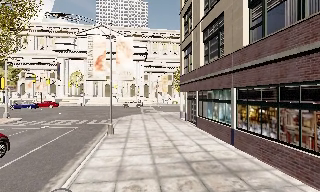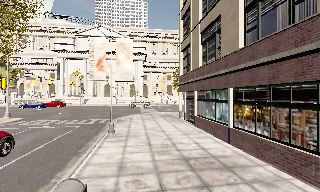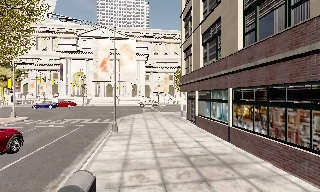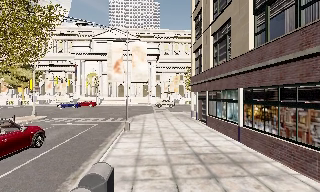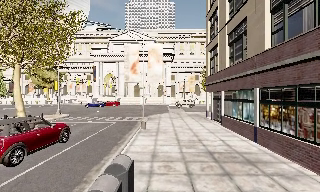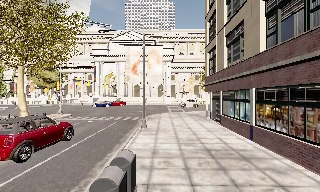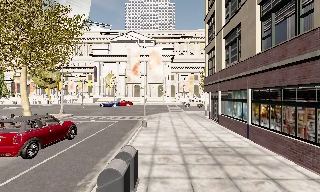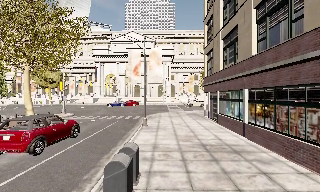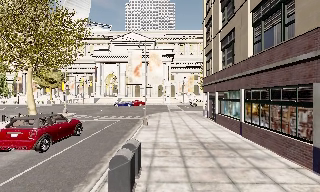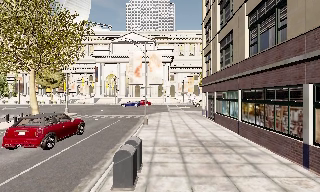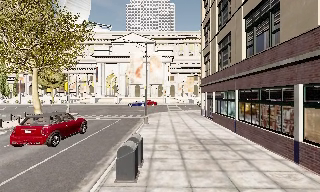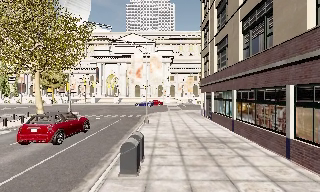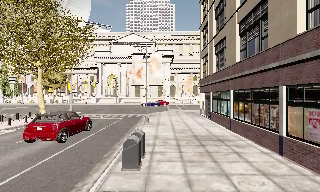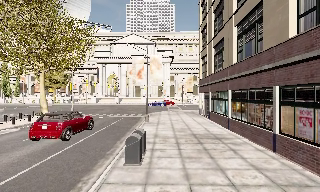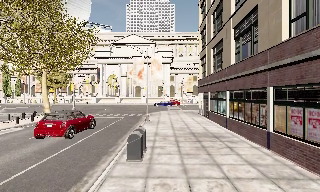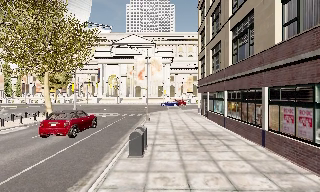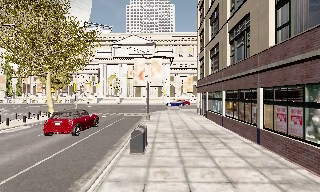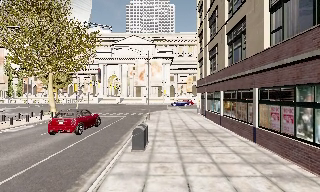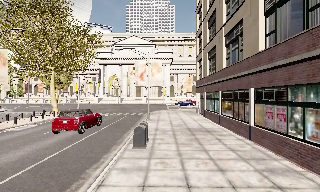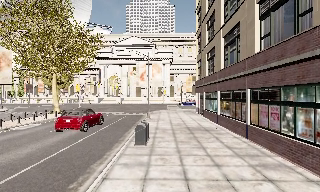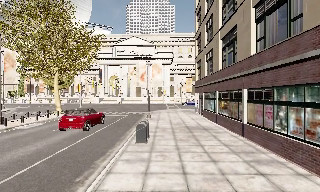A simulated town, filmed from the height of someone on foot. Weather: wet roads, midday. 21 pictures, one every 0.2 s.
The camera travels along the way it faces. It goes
backward.
0.0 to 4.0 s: The camera travels backward, about 7 m, so what stands in front gets smaller.
The film runs backward here.
